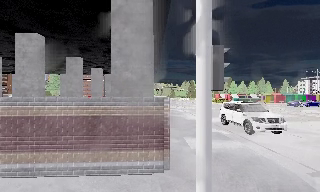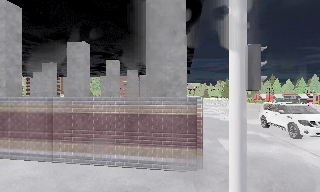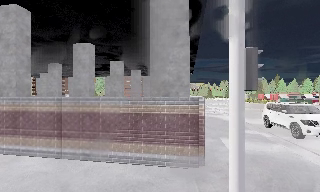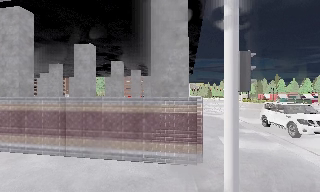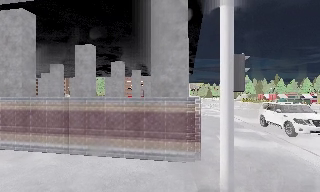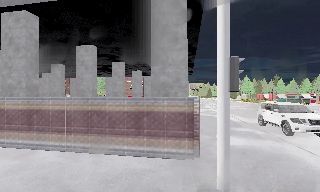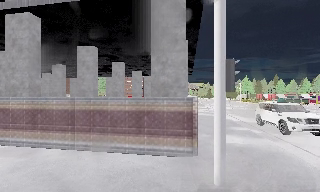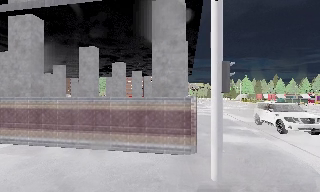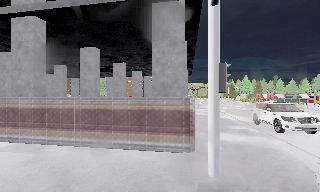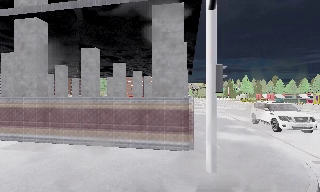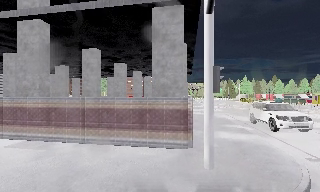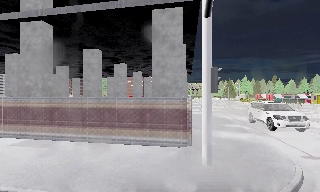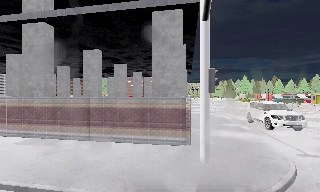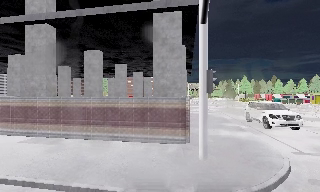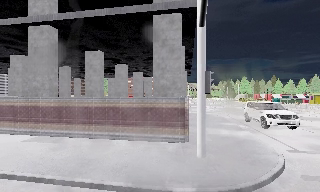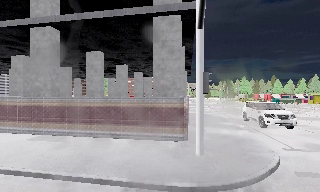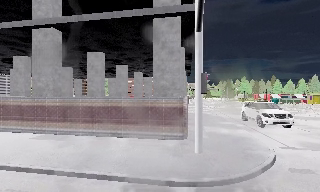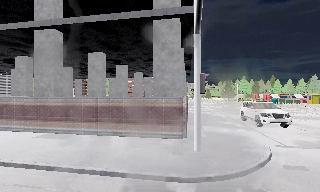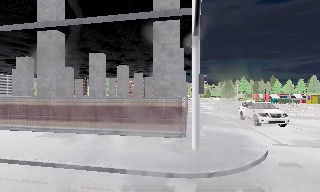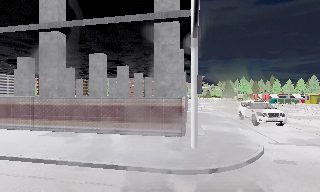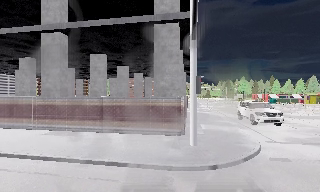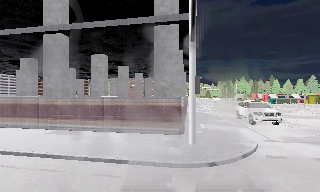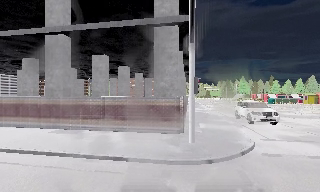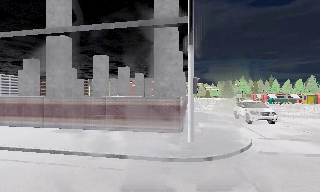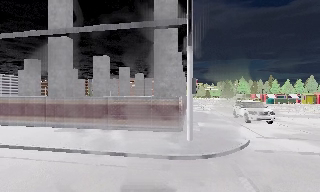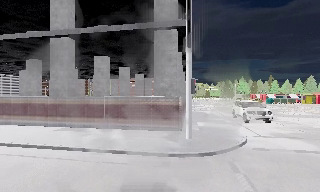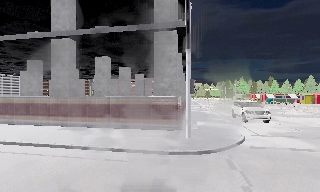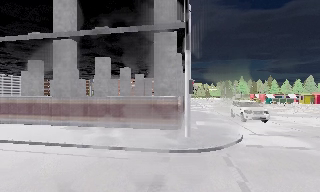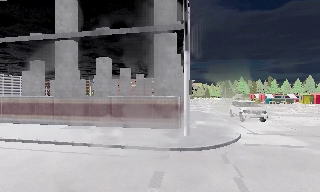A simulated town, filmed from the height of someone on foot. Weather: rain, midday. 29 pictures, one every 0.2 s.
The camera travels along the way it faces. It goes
backward.
0.0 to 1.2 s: The camera swings to its left by about 15 degrees, and the scene slides to the right. It travels backward, about 1.5 m, so what stands in front gets smaller.
1.2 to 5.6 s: The camera travels backward, about 5 m, so what stands in front gets smaller.
The film runs backward here.
